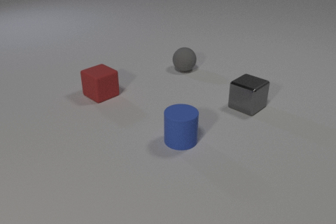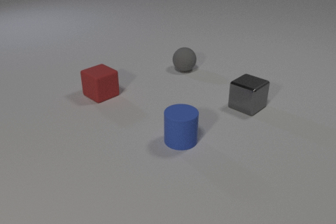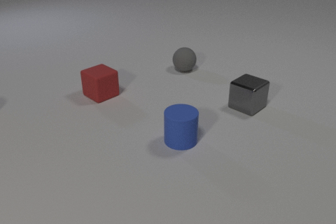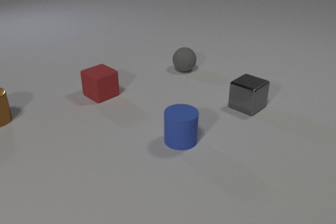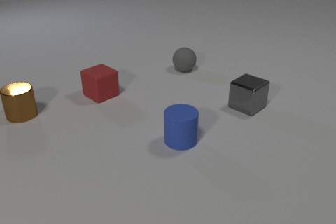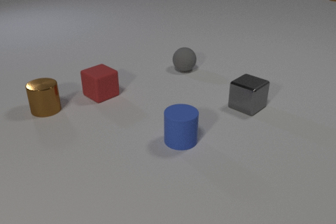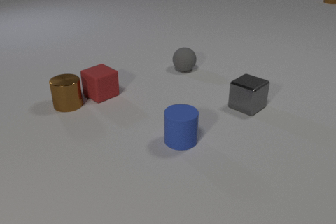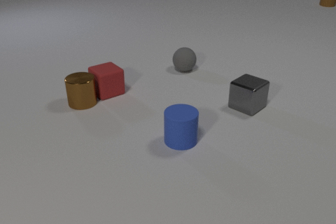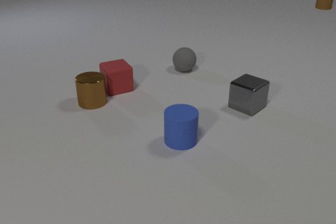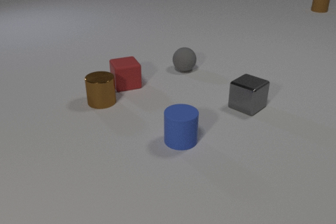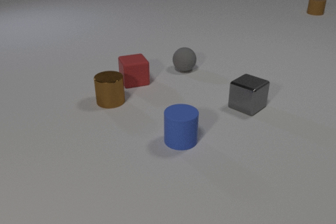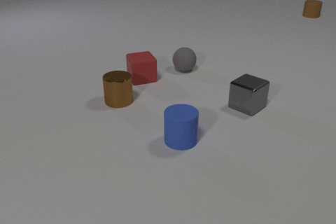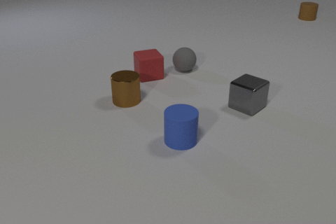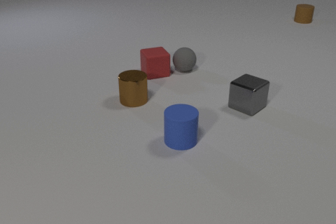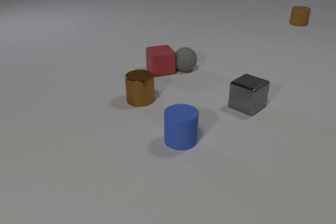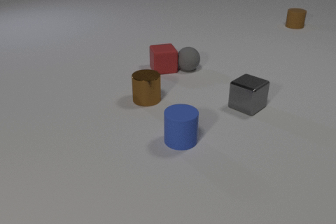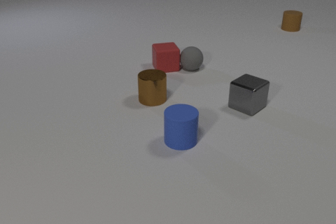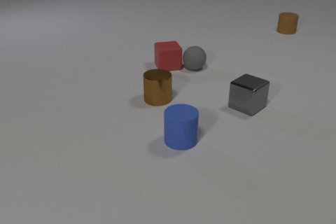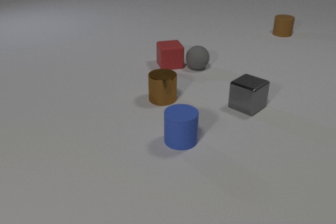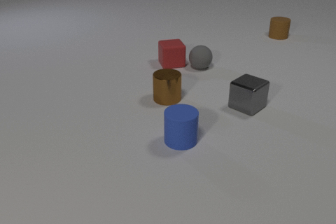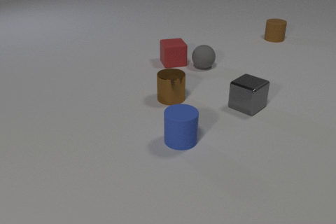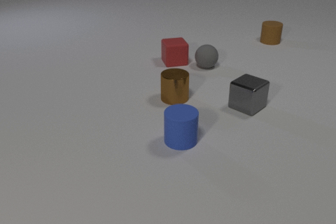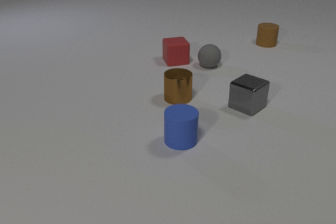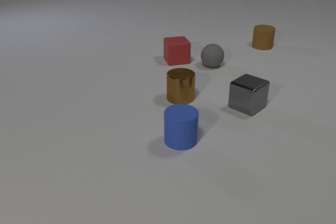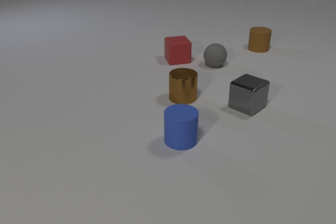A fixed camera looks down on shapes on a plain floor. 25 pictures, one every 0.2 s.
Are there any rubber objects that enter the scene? yes.
How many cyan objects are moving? 0.
What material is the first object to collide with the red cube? metal.
0.0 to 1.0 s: The brown metal cylinder comes in at the left edge, slides to the right. The brown rubber cylinder comes in at the top edge, slides toward the camera.
1.0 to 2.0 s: The brown metal cylinder slides to the right. The red rubber cube slides to the right and away from the camera, spins so that its near face slides to the left, clockwise seen from above. The brown rubber cylinder slides toward the camera. The brown metal cylinder and the red rubber cube collide.
2.0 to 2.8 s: The brown metal cylinder slides to the right. The red rubber cube slides to the right and away from the camera. The brown rubber cylinder slides toward the camera. The red rubber cube and the gray rubber sphere collide.
2.8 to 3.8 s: The brown metal cylinder slides to the right. The red rubber cube slides away from the camera and to the right. The gray rubber sphere rolls to the right and away from the camera. The brown rubber cylinder slides toward the camera.
3.8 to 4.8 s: The brown metal cylinder slides to the right. The red rubber cube slides away from the camera and to the right. The gray rubber sphere rolls to the right and away from the camera. The brown rubber cylinder slides toward the camera and to the left.
